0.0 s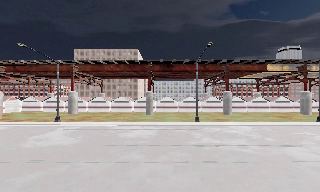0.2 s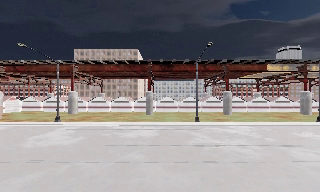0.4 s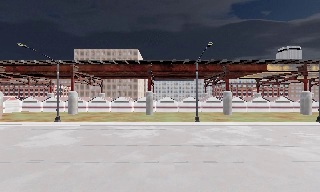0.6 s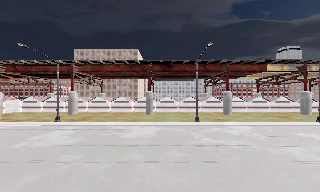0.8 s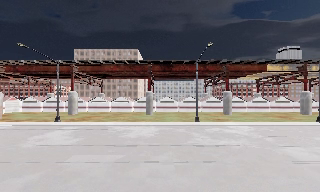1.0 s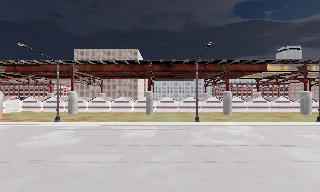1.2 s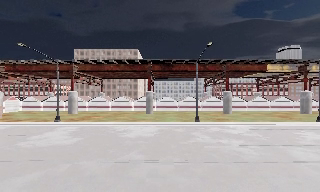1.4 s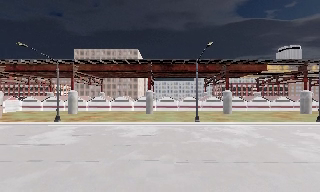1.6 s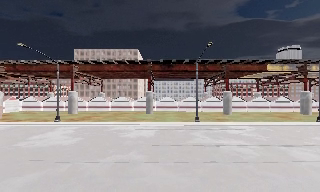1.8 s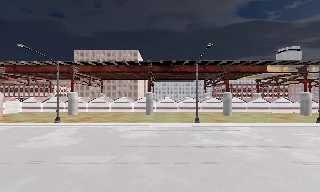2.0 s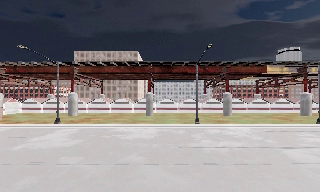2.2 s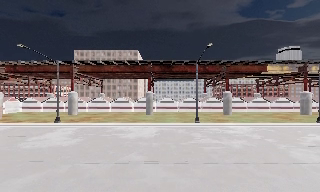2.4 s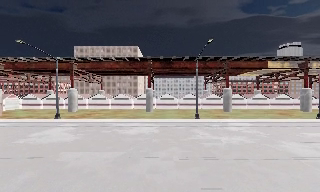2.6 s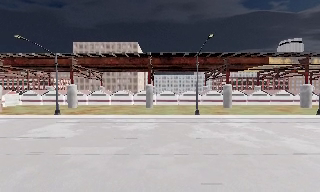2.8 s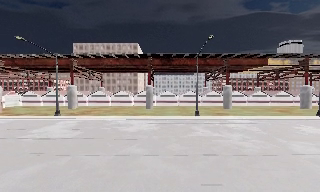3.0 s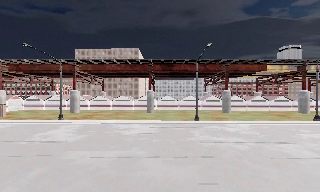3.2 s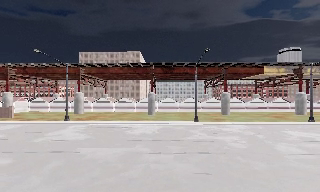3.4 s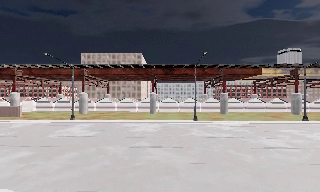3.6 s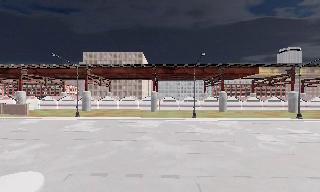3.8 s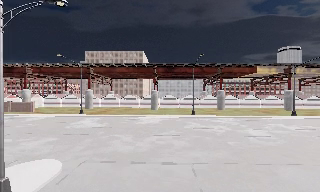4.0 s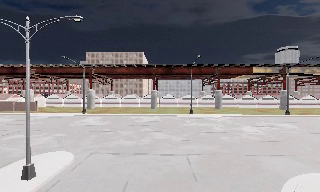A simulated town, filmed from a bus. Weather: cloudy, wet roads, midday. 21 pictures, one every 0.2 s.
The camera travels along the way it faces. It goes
backward.
0.0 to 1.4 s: The camera keeps its place and its aim.
1.4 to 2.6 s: The camera shifts only a little, or ends up much as it began.
2.6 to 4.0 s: The camera travels backward, about 8 m, so what stands in front gets smaller. It gains speed.
The film runs backward here.
